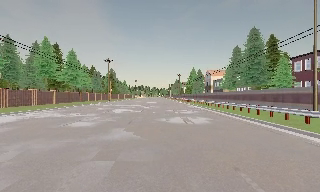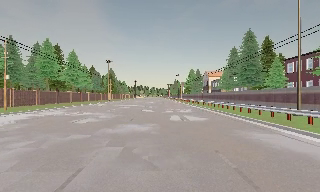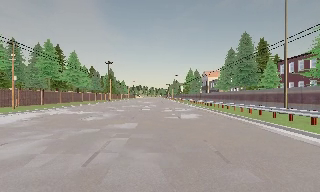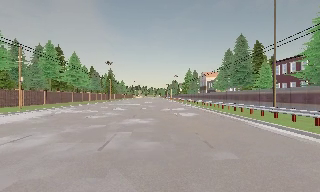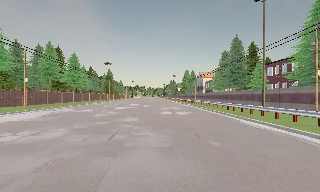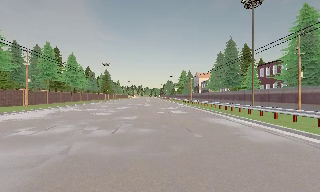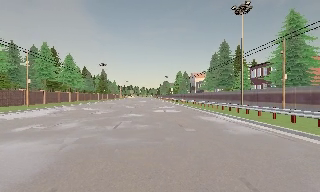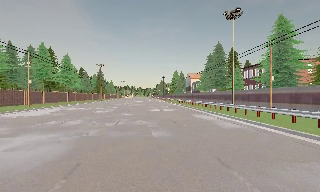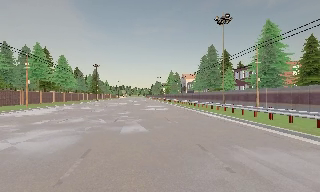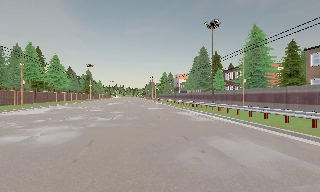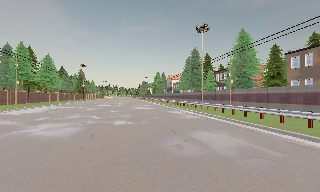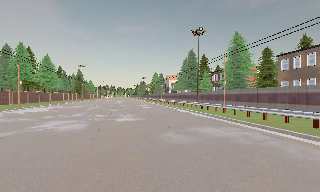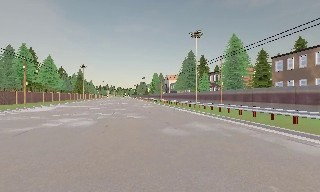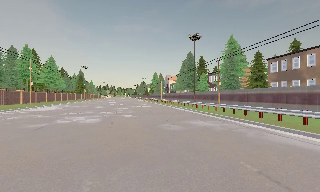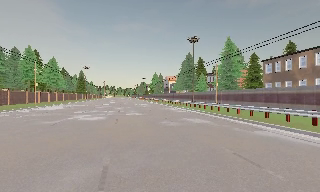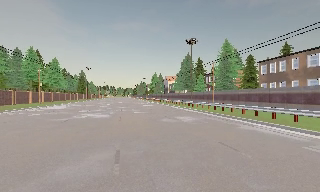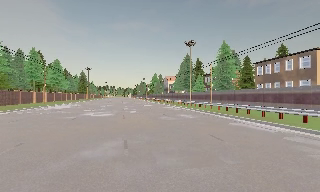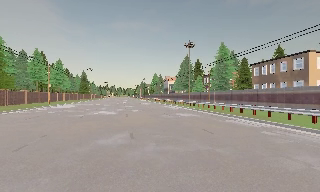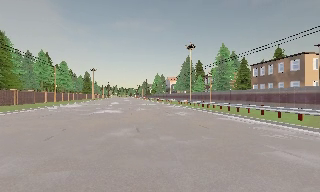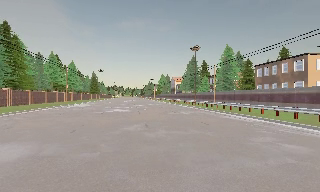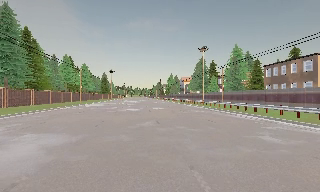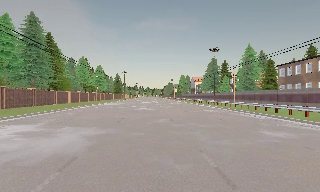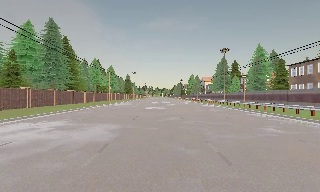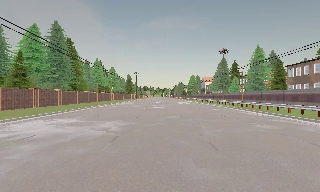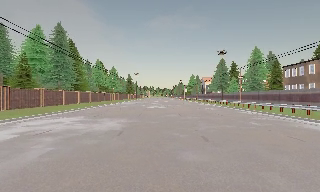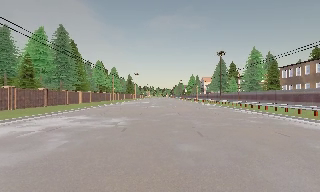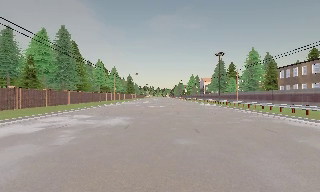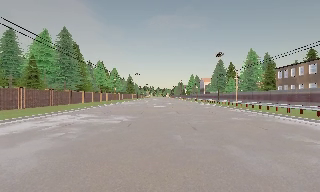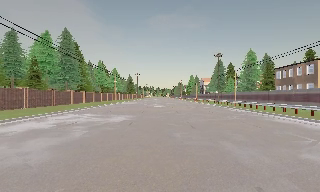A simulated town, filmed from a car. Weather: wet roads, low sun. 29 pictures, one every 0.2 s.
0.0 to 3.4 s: The scene slides to the left, as the camera pans about 10 degrees to its right. It travels backward, about 19 m, so what stands in front gets smaller.
3.4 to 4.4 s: The camera swings to its left by about 15 degrees, and the scene slides to the right. It travels backward, about 6 m, so what stands in front gets smaller.
4.4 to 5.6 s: The camera travels backward, about 4.5 m, so what stands in front gets smaller. It loses speed.
The film runs backward here.
